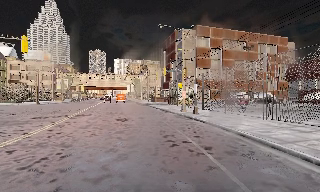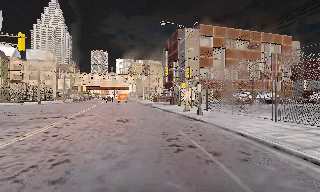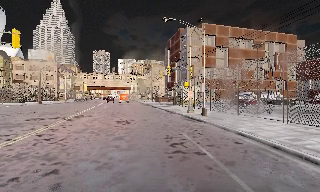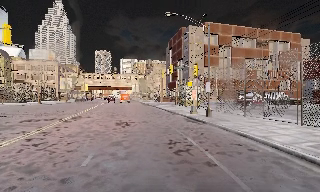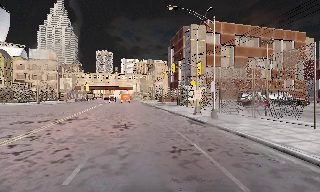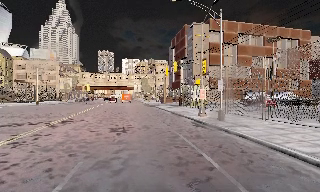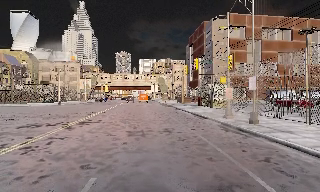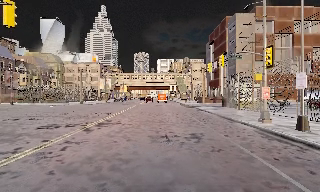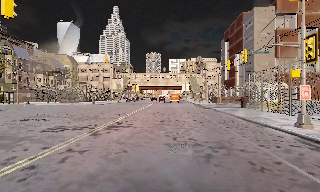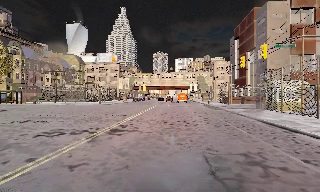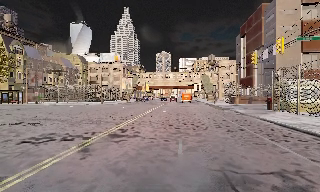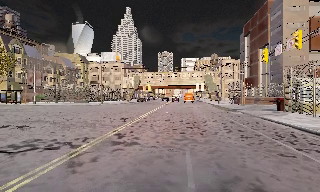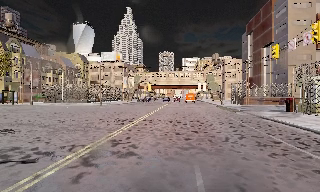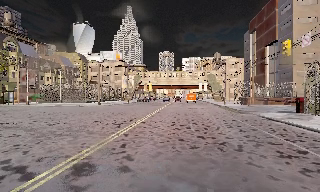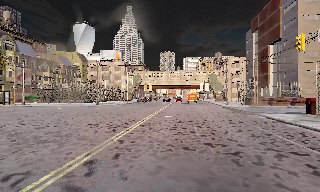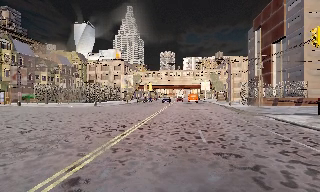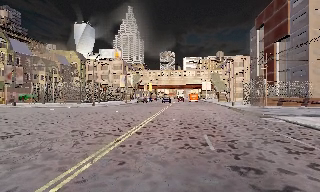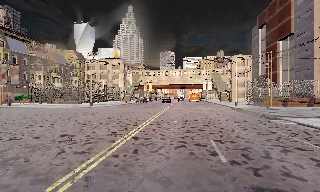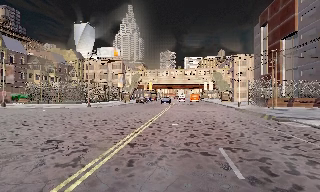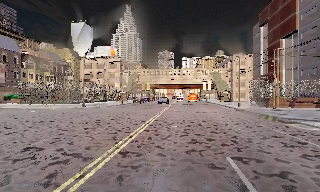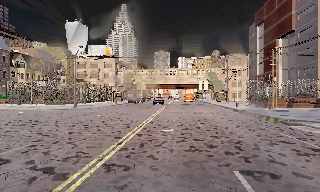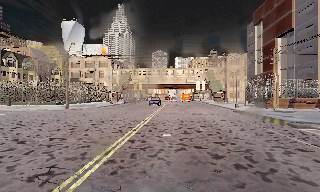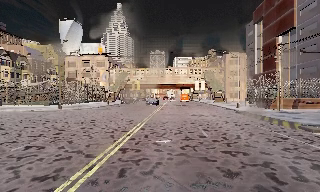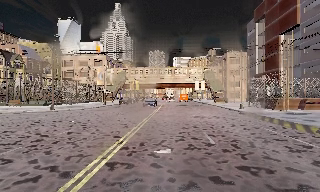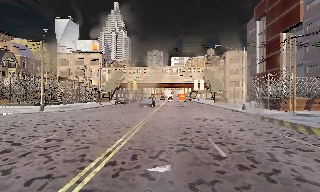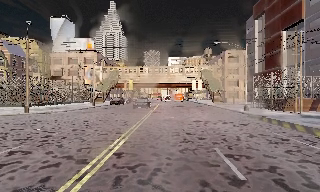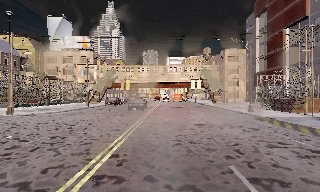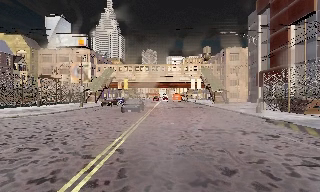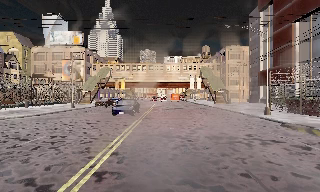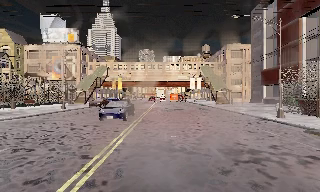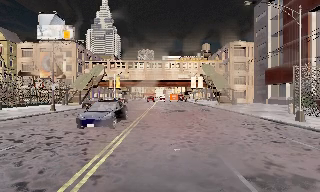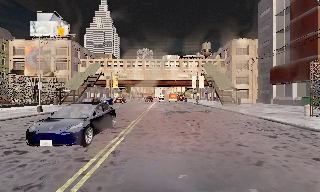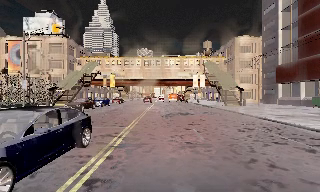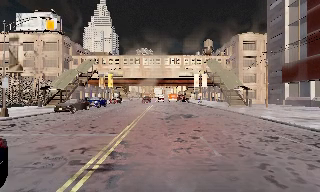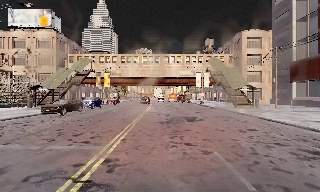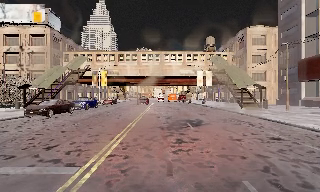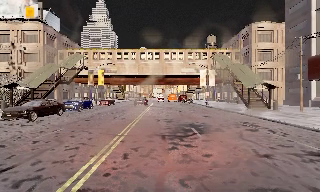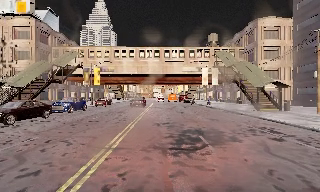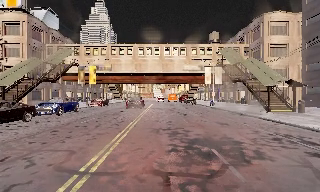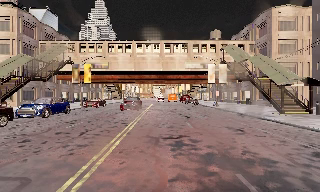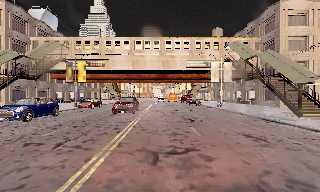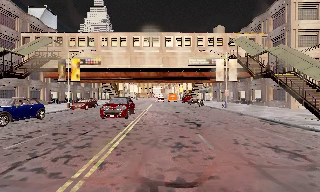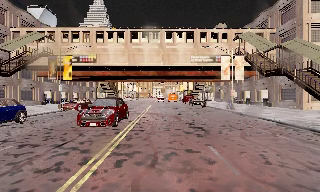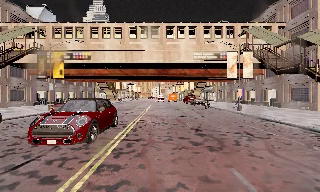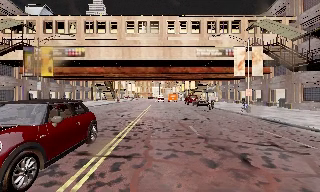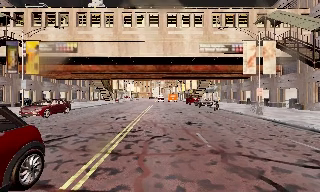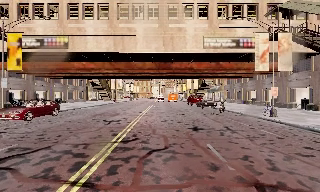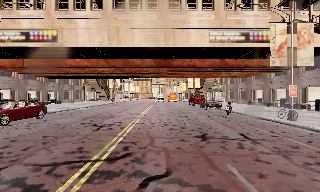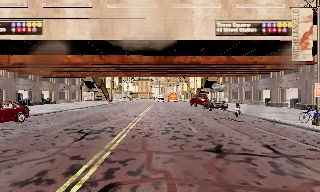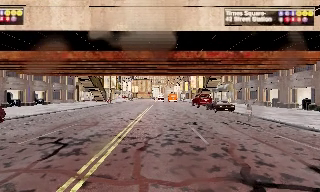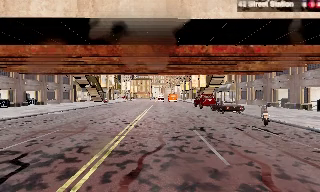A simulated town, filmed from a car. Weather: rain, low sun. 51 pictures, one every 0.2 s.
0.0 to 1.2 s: The camera travels forward, about 5 m, so what stands in front looms larger. It gains speed.
1.2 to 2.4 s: The camera swings to its left by about 15 degrees, and the scene slides to the right. It travels forward, about 7 m, so what stands in front looms larger.
2.4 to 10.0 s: The camera travels forward, about 55 m, so what stands in front looms larger. It gains speed.
The film runs forward here.
